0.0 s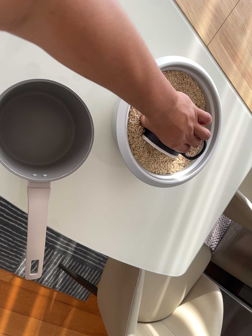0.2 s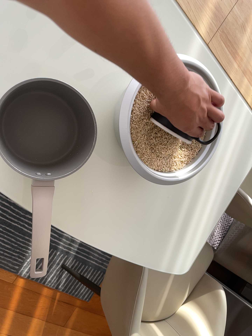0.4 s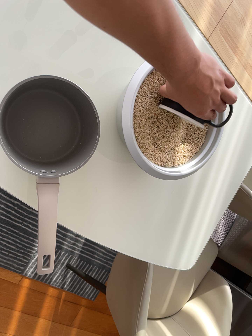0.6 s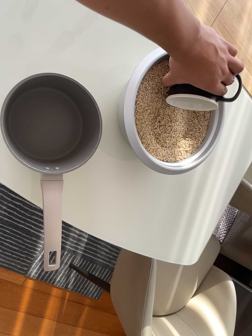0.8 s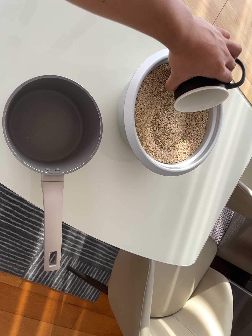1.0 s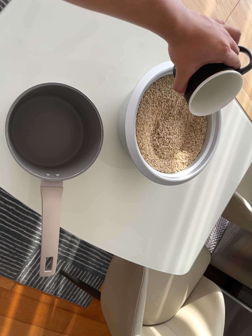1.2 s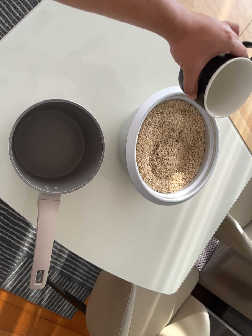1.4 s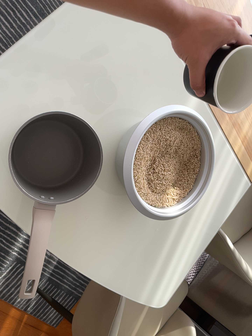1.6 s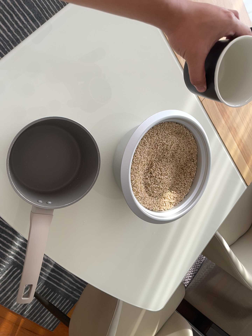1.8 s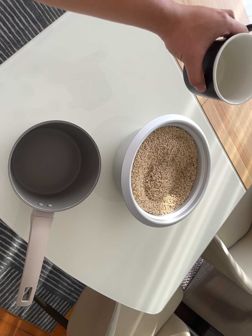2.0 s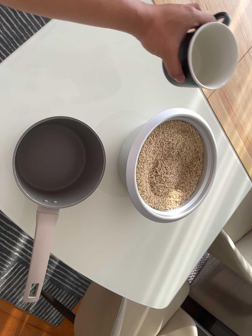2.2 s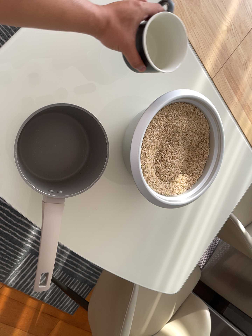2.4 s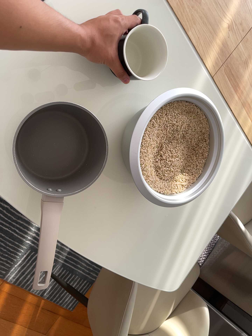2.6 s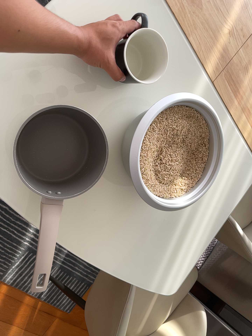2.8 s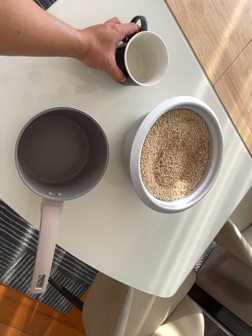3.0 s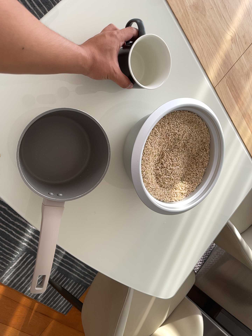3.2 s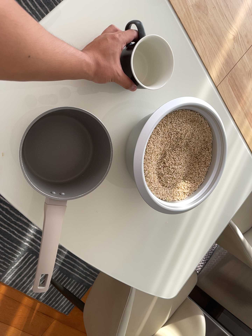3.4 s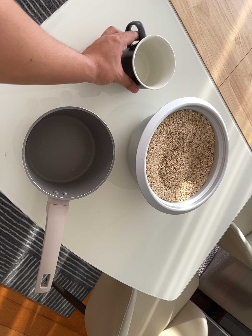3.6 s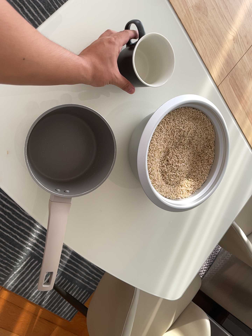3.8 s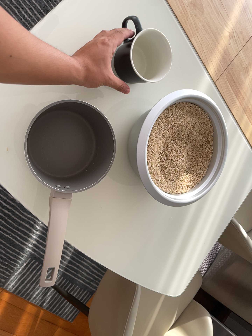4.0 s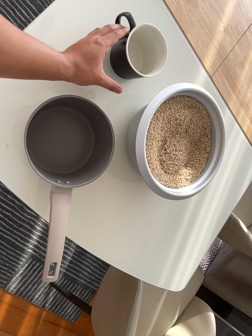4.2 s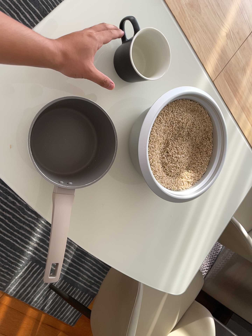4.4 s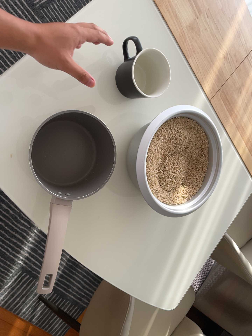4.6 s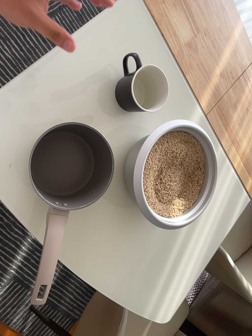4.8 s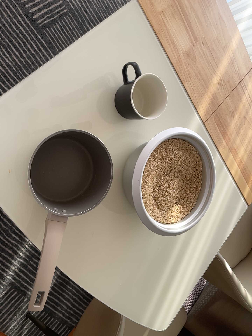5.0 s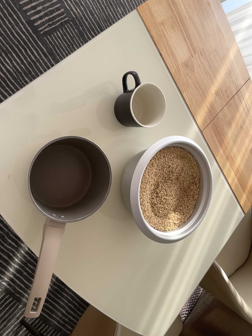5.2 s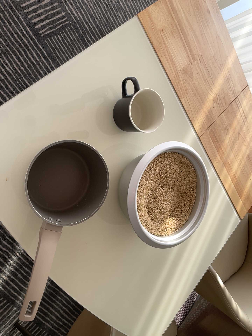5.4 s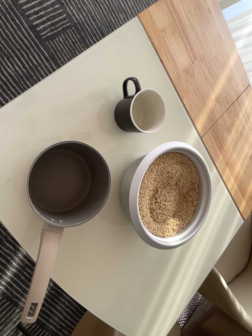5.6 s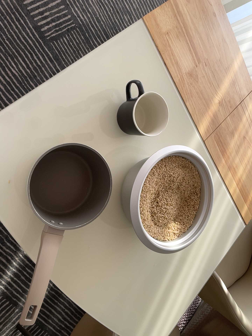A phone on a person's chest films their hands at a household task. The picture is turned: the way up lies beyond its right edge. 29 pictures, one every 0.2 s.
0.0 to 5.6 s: The camera travels backward and to its left, about 10 cm, so what stands in front gets smaller. Its aim tips toward the top of its view by about 15 degrees, and the scene shifts downward. It rolls about its line of sight by about 10 degrees, and the scene rotates clockwise.
The film runs backward here.
